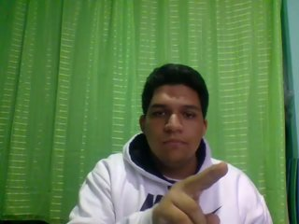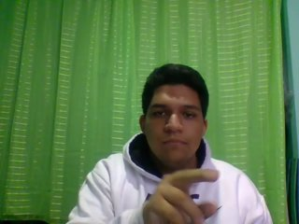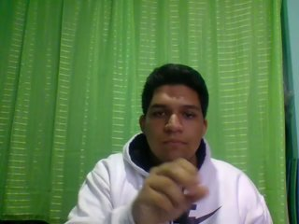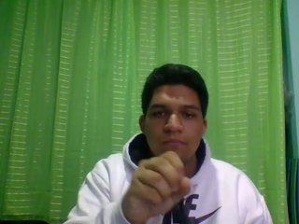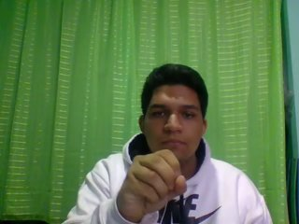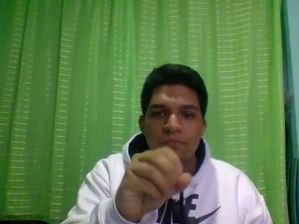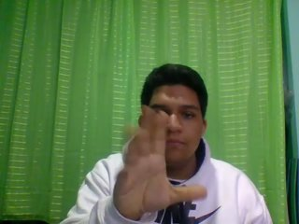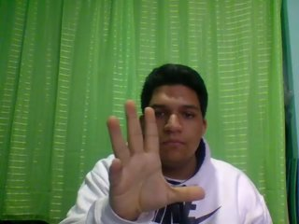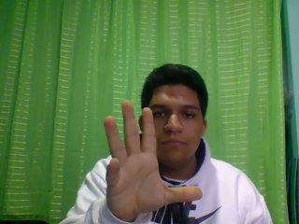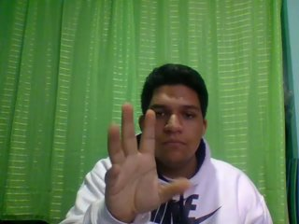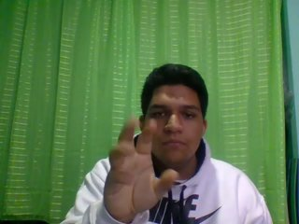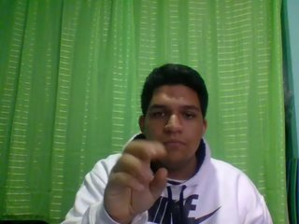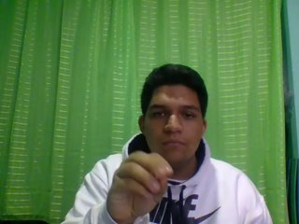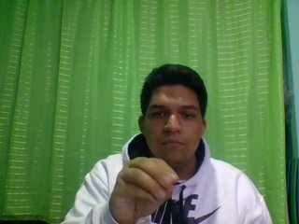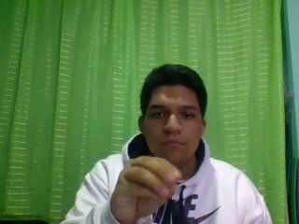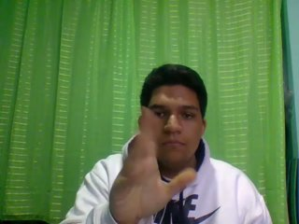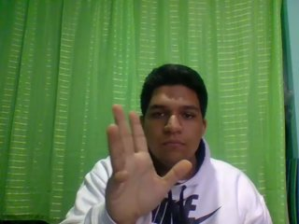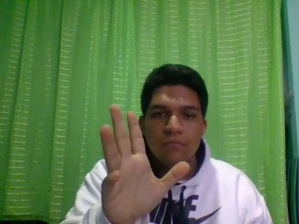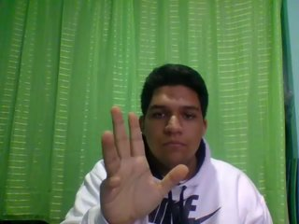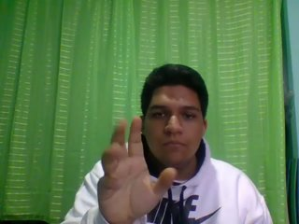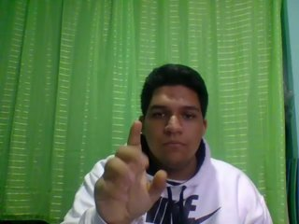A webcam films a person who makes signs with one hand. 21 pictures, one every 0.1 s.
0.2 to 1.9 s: Open twice.
